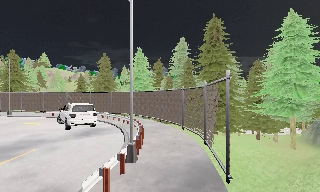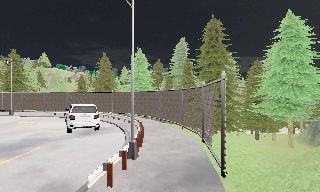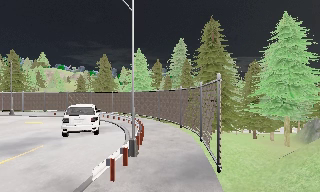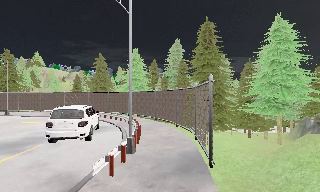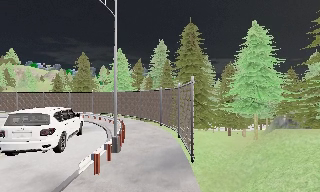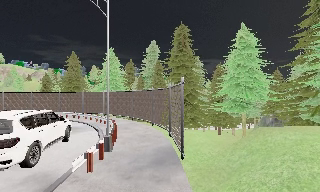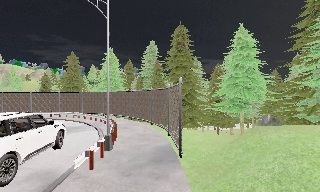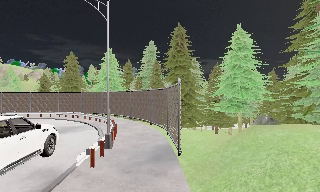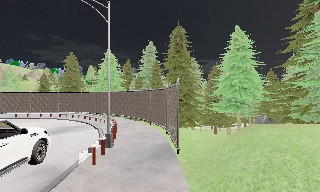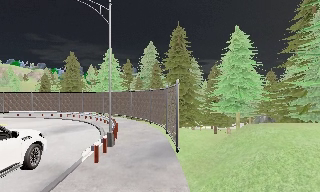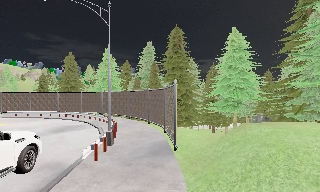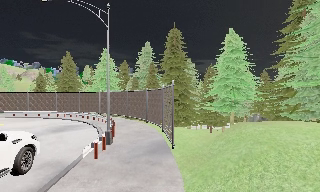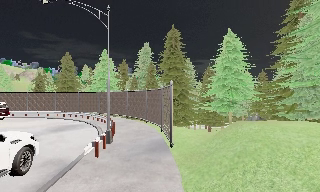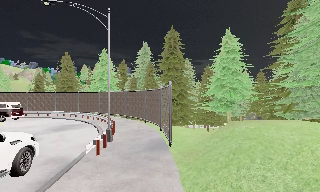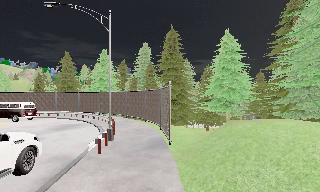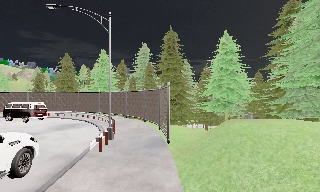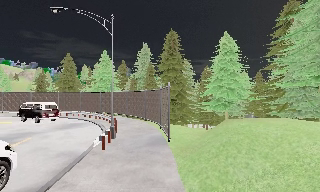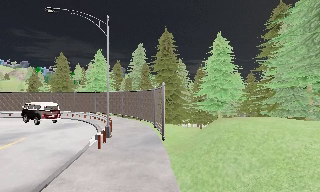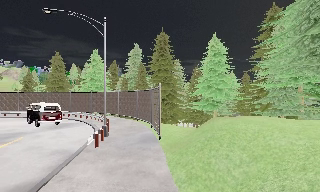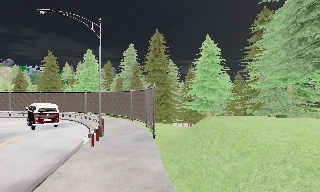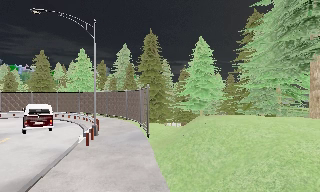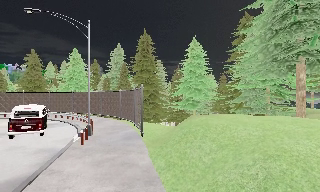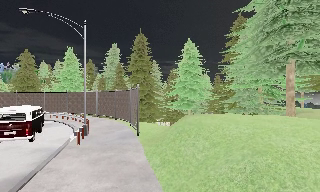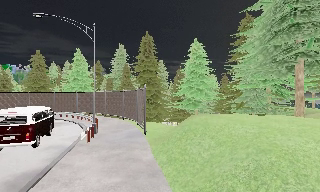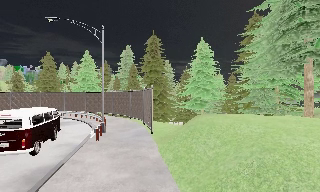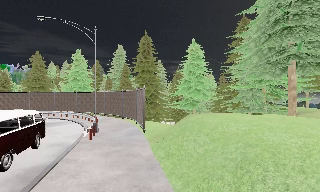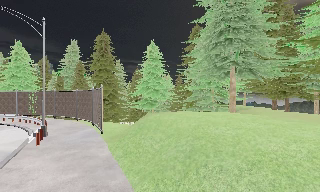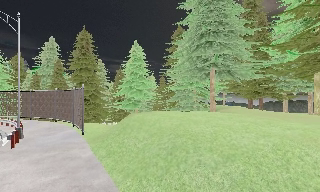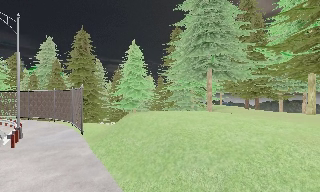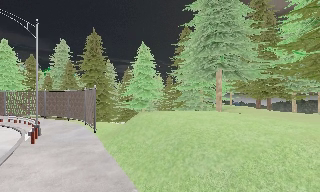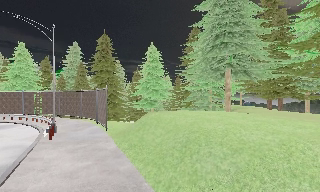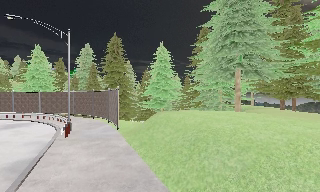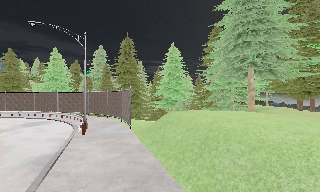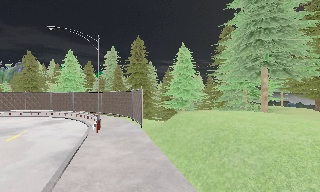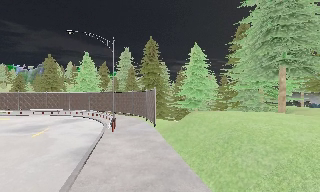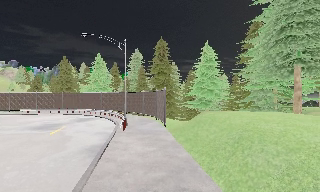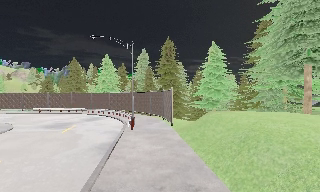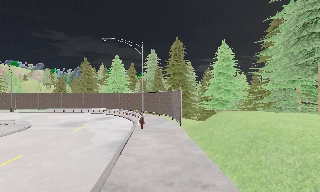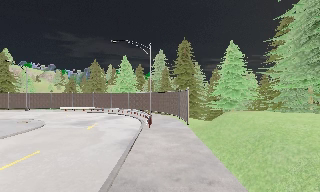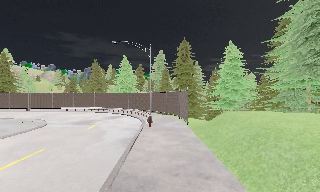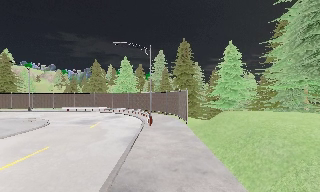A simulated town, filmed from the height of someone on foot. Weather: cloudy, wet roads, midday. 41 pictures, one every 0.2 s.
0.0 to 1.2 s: The camera pans to its right, which is clockwise from overhead, by about 10 degrees. It travels backward, about 1.5 m, so what stands in front gets smaller.
1.2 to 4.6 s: The scene slides to the left, as the camera pans about 10 degrees to its right. It travels backward, about 4 m, so what stands in front gets smaller.
4.6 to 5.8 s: The camera swings to its right by about 20 degrees, and the scene slides to the left. It travels backward, about 1.5 m, so what stands in front gets smaller.
5.8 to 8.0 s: The camera pans to its left, which is counterclockwise from overhead, by about 30 degrees. It travels backward, about 2.5 m.
The film runs backward here.
